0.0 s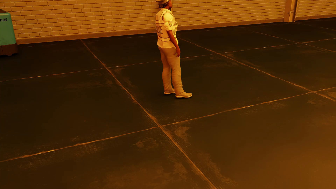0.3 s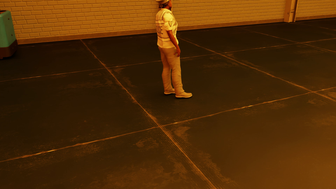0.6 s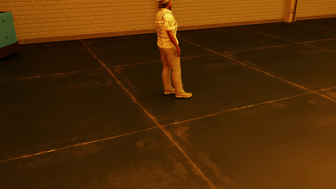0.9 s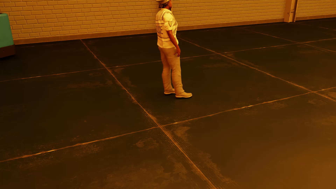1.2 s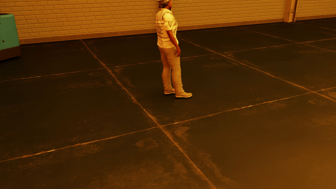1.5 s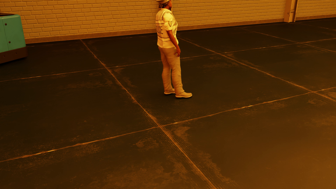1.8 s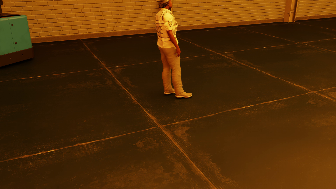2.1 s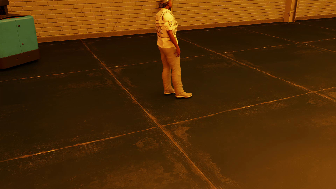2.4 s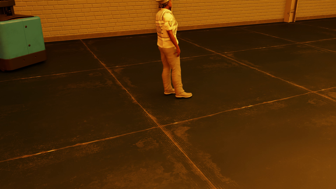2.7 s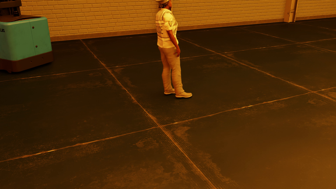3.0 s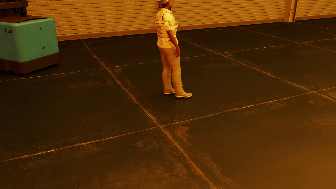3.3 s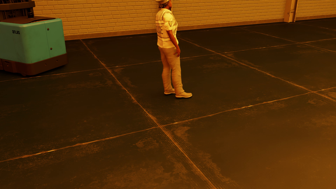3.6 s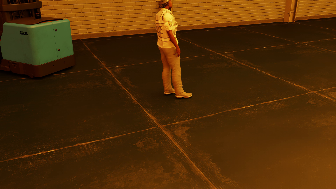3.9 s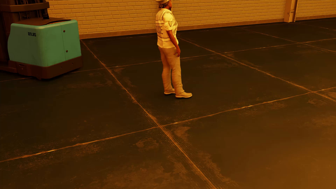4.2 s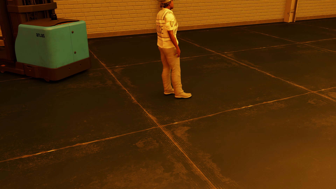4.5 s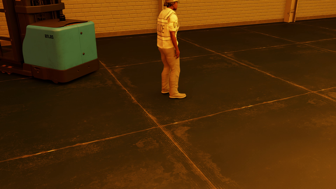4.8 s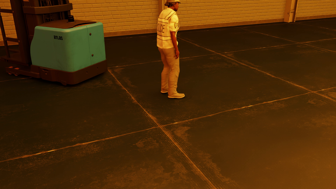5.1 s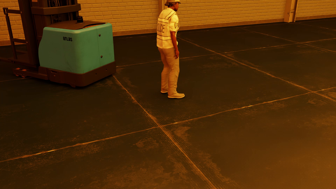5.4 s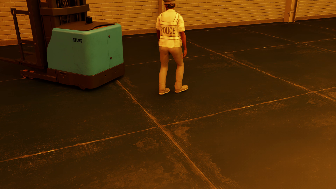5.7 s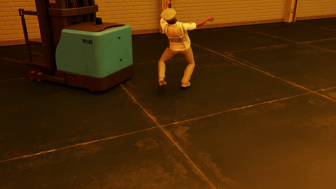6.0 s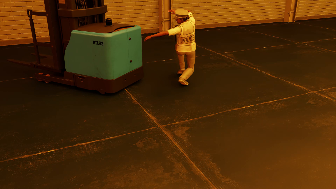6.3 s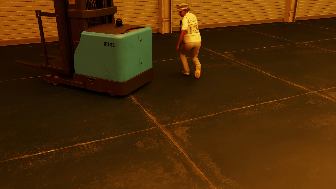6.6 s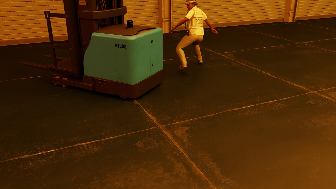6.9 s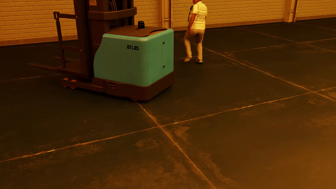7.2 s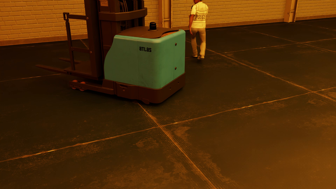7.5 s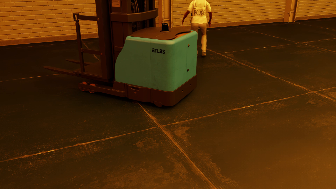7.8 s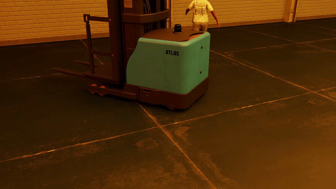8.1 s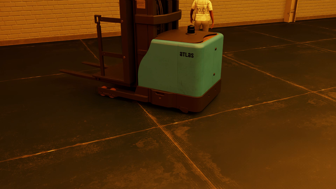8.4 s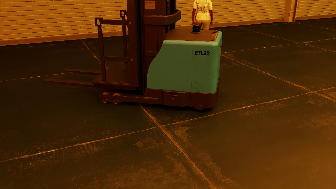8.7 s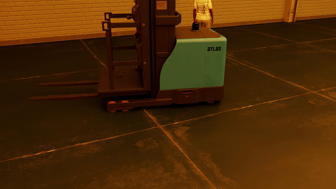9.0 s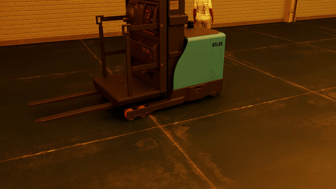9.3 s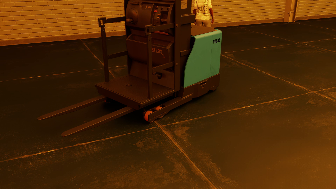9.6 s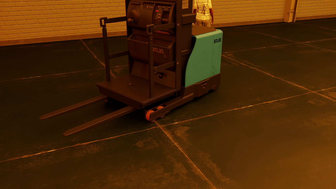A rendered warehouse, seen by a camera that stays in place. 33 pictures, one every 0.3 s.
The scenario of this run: Near miss between a forklift and a person.
